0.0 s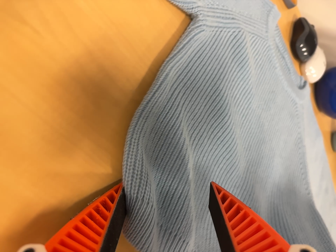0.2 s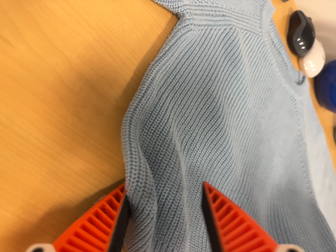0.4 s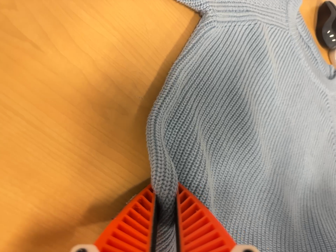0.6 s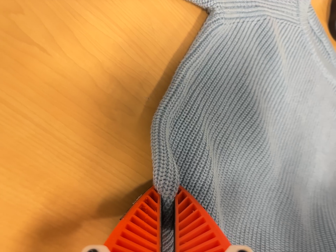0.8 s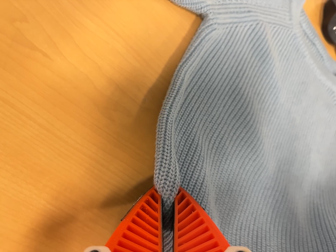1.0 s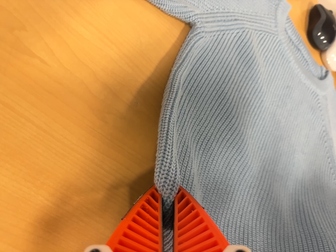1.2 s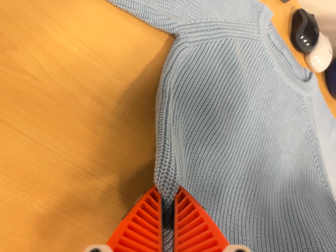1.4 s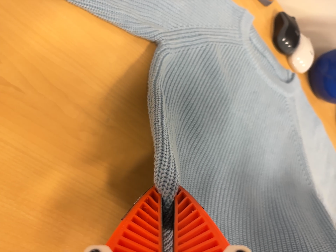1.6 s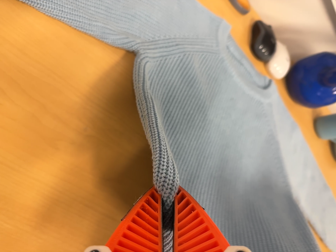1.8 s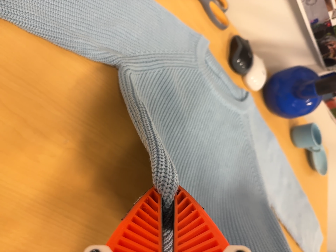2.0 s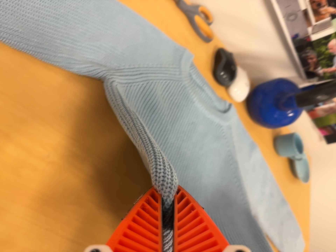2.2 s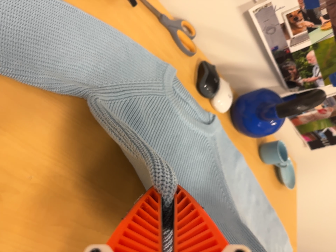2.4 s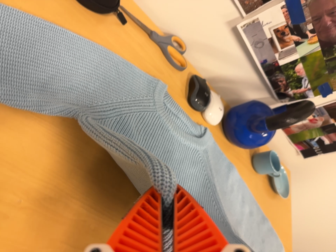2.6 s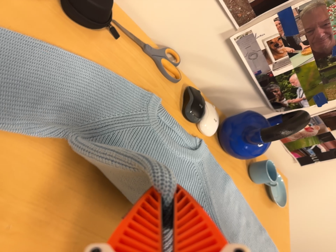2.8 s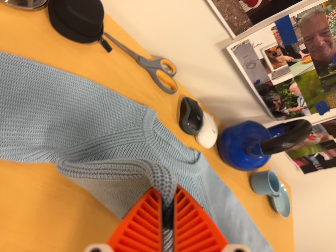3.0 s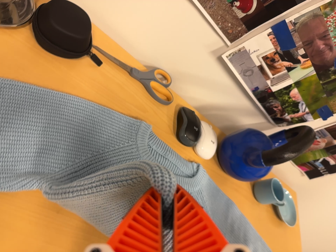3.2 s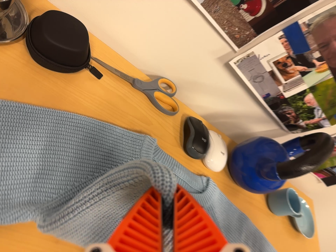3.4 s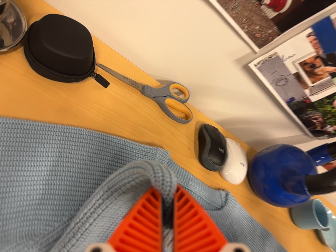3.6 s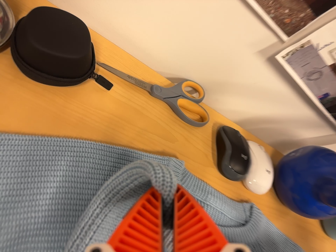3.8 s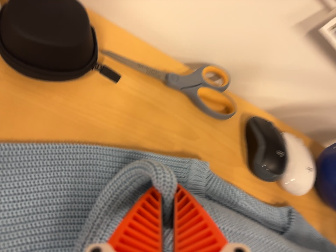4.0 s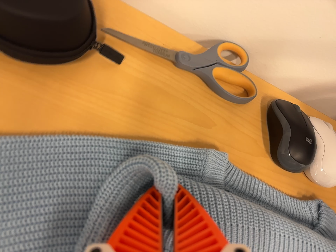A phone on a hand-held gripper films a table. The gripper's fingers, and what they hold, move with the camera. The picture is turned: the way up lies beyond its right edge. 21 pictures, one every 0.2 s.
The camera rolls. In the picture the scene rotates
counterclockwise.
0.0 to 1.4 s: The camera travels to its right, about 7 cm. It rolls about its line of sight by about 10 degrees, and the scene rotates counterclockwise.
1.4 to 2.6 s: The camera swings to its right by about 10 degrees, and the scene slides to the left. It travels toward the top of its view and to its right, about 12 cm, so close, fixed things drift downward.
2.6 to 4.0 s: The camera pans to its left by about 15 degrees. It travels forward and toward the top of its view, about 26 cm, so what stands in front looms larger. It rolls about its line of sight by about 10 degrees, and the scene rotates counterclockwise.
The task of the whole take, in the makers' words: fold up.
The film runs forward here.
